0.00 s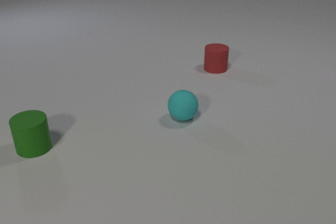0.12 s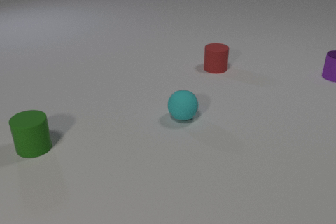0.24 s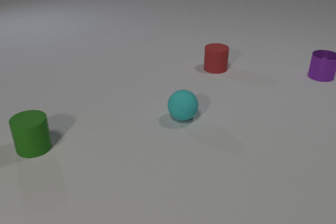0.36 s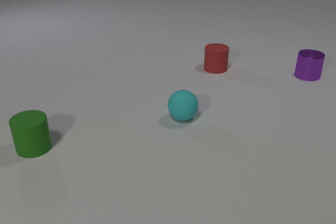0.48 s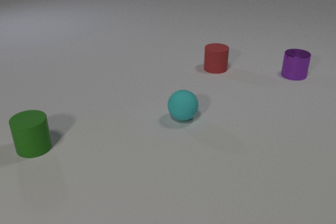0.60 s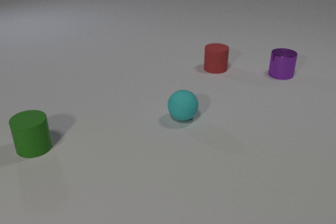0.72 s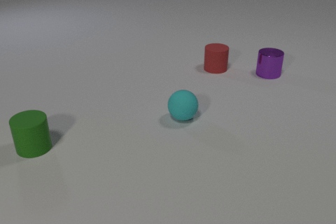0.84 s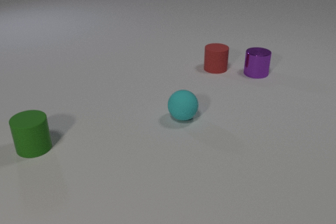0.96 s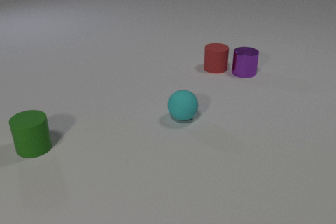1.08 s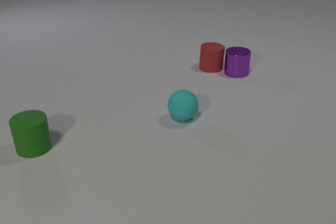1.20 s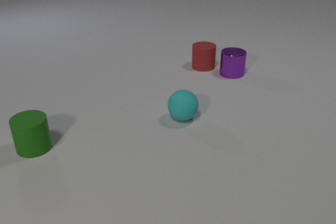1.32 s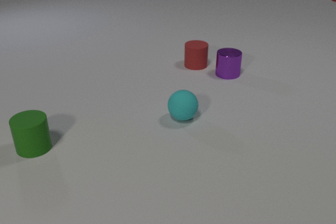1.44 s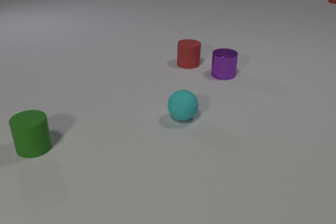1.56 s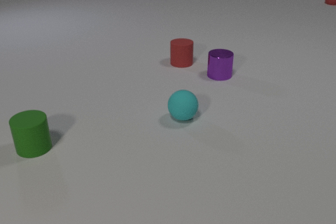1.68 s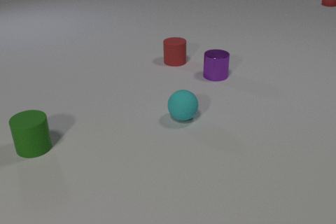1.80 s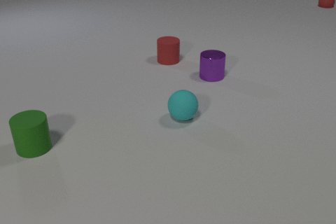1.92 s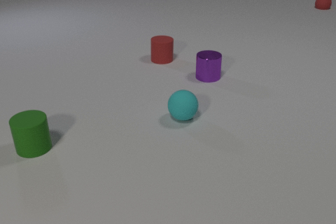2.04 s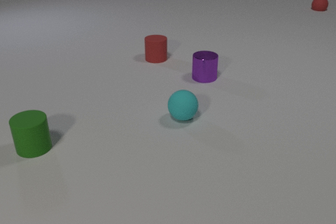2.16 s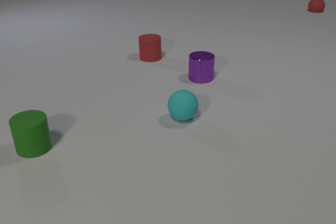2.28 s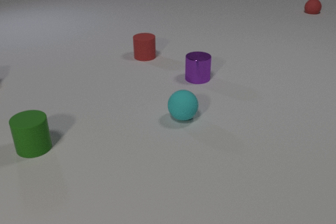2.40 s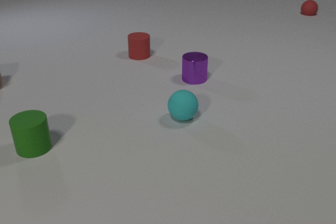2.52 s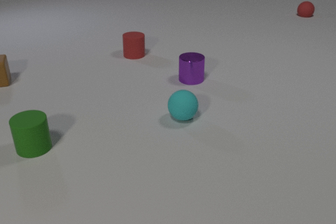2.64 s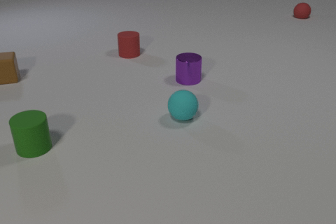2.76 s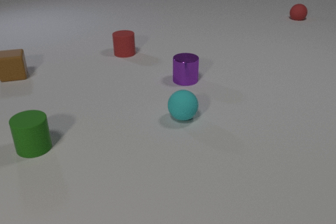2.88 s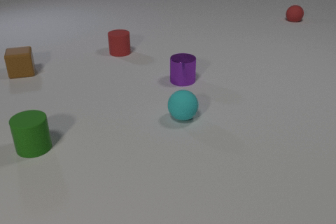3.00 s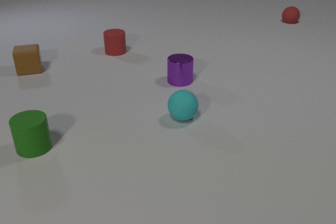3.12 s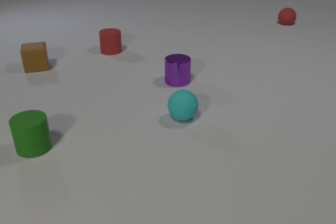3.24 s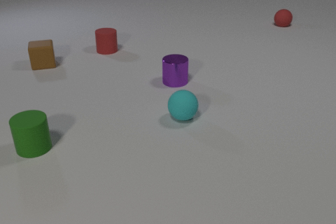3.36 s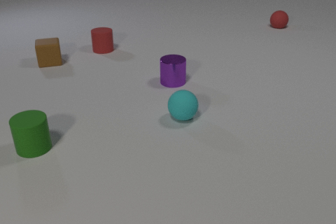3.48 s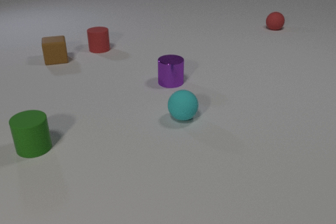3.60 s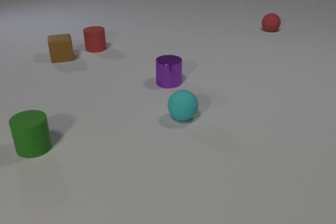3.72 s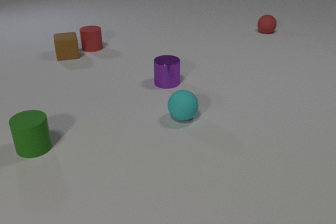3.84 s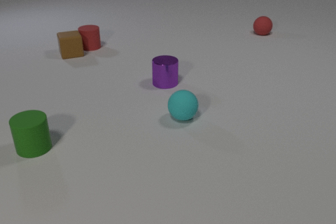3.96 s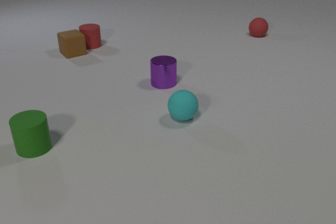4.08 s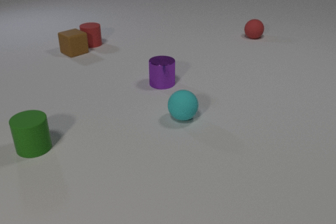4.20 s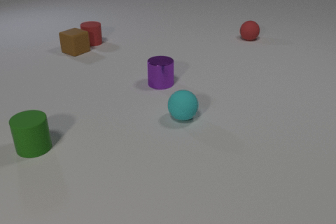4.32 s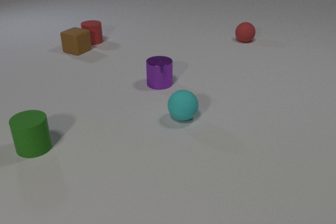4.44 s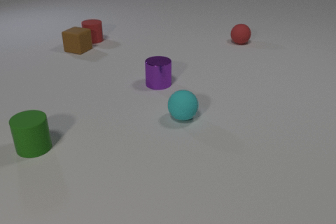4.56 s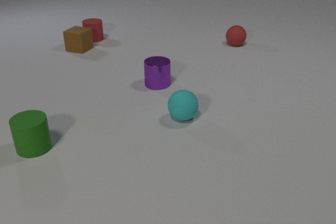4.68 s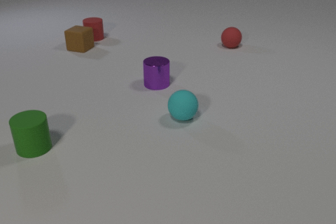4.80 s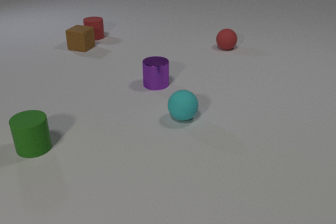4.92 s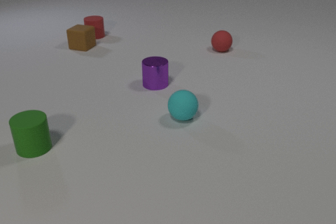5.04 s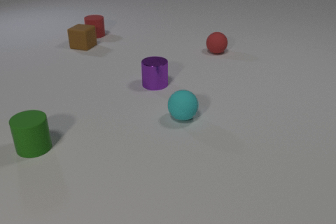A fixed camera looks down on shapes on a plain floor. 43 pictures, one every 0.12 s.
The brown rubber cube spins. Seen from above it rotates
counterclockwise.
The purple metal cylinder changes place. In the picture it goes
to the left.
0.00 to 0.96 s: The purple metal cylinder comes in at the right edge, slides to the left.
0.96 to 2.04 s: The purple metal cylinder slides to the left and toward the camera. The red rubber cylinder slides to the left. The red rubber sphere comes in at the right edge, rolls toward the camera and to the left. The purple metal cylinder and the red rubber cylinder collide.
2.04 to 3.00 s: The purple metal cylinder slides to the left and toward the camera. The red rubber cylinder slides to the left and away from the camera. The red rubber sphere rolls toward the camera and to the left. The brown rubber cube comes in at the left edge, slides to the right and away from the camera.
3.00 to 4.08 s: The purple metal cylinder slides to the left. The red rubber cylinder slides away from the camera and to the left. The red rubber sphere rolls toward the camera and to the left. The brown rubber cube slides to the right and away from the camera, spins counterclockwise seen from above by about 30 degrees, its near face sliding to the right. The red rubber cylinder and the brown rubber cube collide.
4.08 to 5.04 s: The purple metal cylinder slides to the left. The red rubber cylinder slides away from the camera. The red rubber sphere rolls toward the camera and to the left. The brown rubber cube slides away from the camera and to the right, spins counterclockwise seen from above by about 30 degrees, its near face sliding to the right.
How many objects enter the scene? 3.
What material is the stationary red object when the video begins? rubber.
How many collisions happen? 2.
